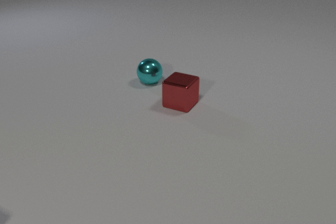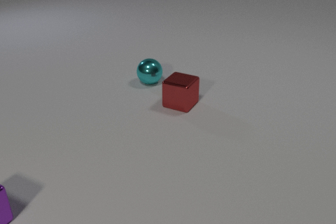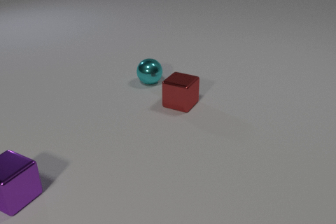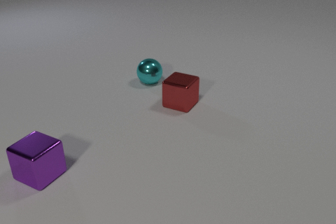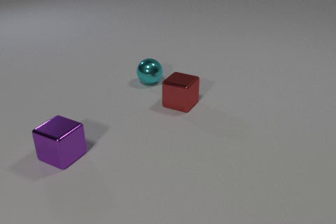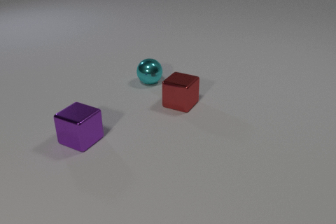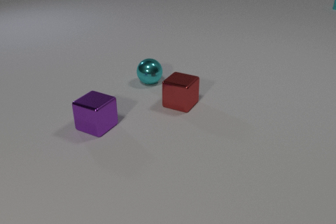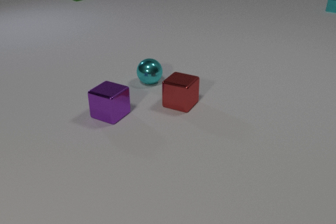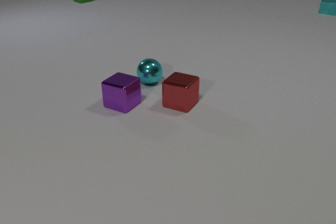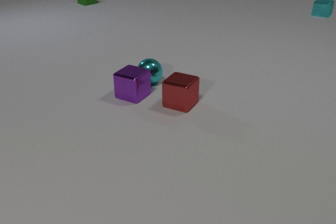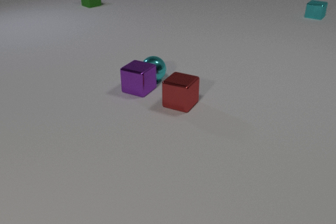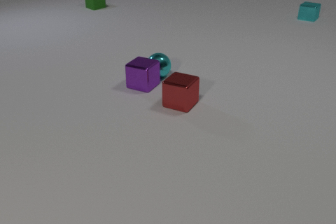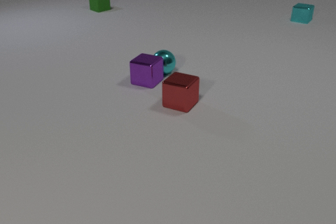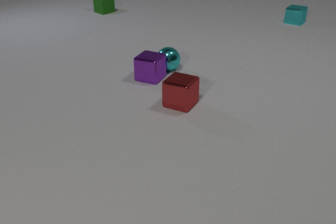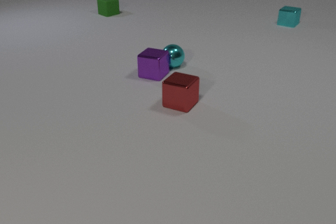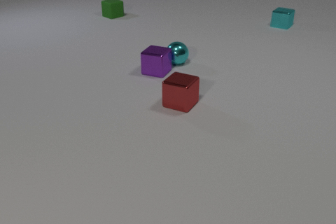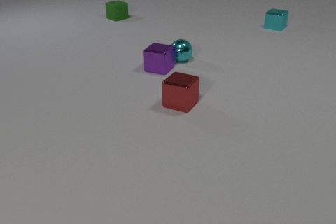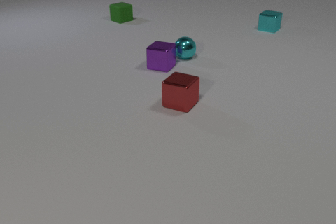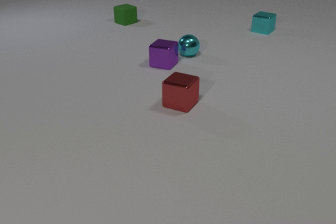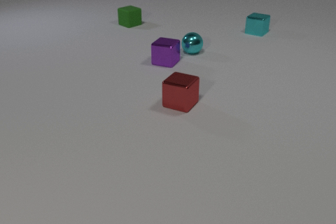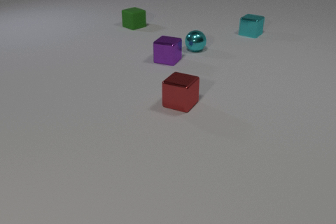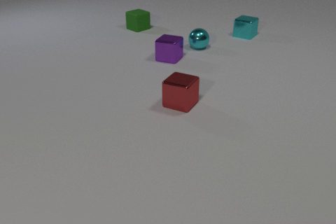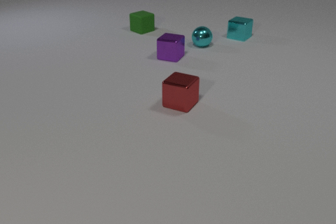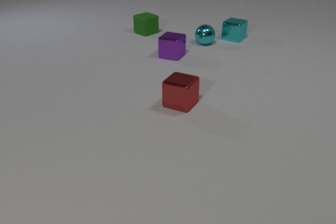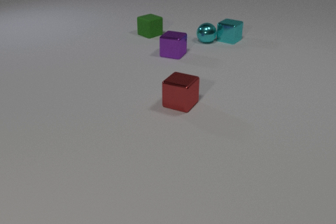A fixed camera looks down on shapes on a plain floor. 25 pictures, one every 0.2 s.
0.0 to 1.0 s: The purple metal cube comes in at the left edge, slides away from the camera and to the right.
1.0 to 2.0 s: The purple metal cube slides away from the camera and to the right. The cyan metal sphere rolls away from the camera. The green rubber cube comes in at the top edge, slides toward the camera and to the right. The cyan metal cube comes in at the right edge, slides toward the camera and to the left. The purple metal cube and the cyan metal sphere collide.
2.0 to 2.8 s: The purple metal cube slides away from the camera and to the right. The cyan metal sphere rolls away from the camera and to the right. The green rubber cube slides toward the camera and to the right. The cyan metal cube slides toward the camera and to the left.
2.8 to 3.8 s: The purple metal cube slides away from the camera. The cyan metal sphere rolls away from the camera and to the right. The green rubber cube slides toward the camera and to the right. The cyan metal cube slides toward the camera and to the left.
3.8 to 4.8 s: The purple metal cube slides away from the camera. The cyan metal sphere rolls away from the camera and to the right. The green rubber cube slides toward the camera and to the right. The cyan metal cube slides toward the camera and to the left. The cyan metal sphere and the cyan metal cube collide.
How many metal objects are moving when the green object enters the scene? 2.
What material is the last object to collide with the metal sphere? metal.
What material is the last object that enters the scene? rubber.
